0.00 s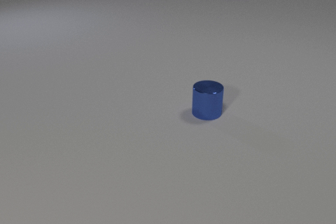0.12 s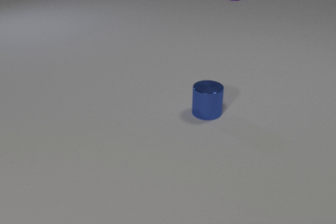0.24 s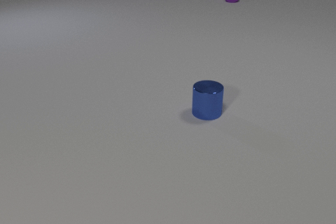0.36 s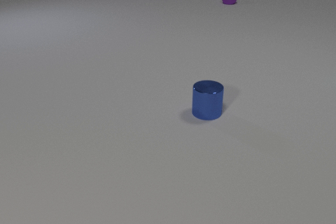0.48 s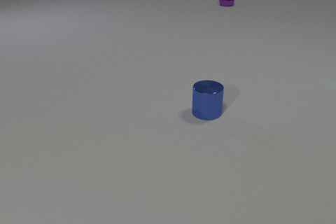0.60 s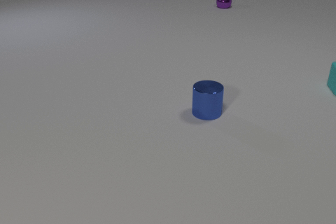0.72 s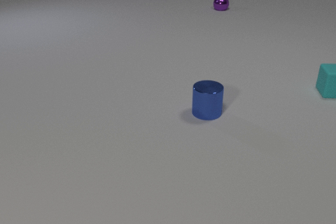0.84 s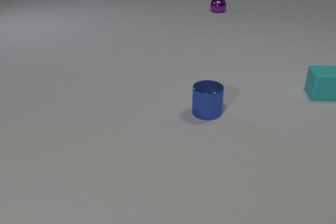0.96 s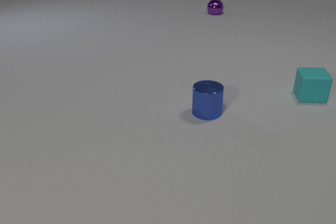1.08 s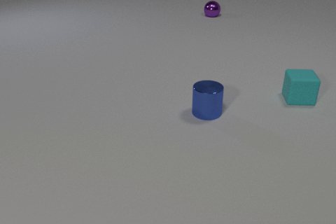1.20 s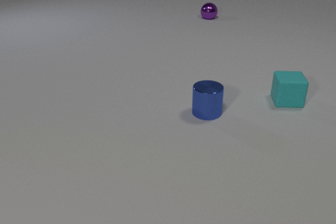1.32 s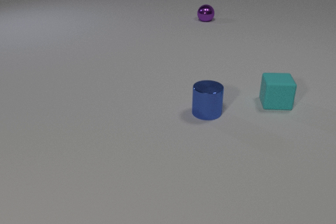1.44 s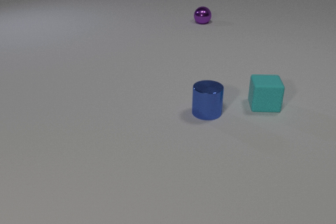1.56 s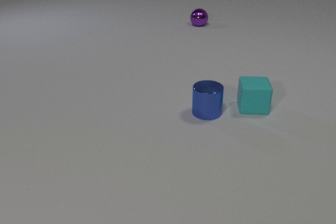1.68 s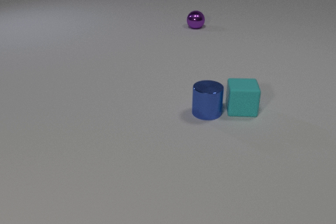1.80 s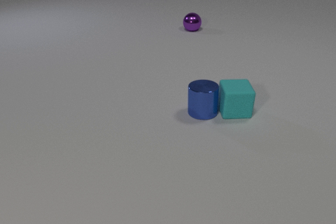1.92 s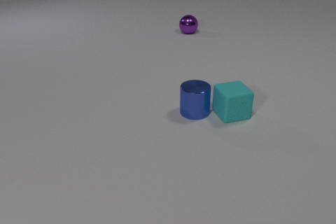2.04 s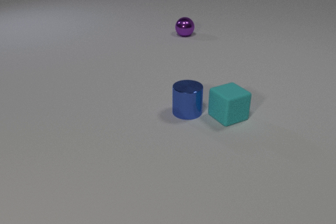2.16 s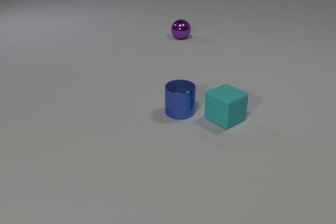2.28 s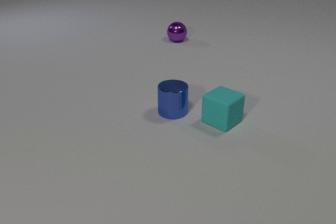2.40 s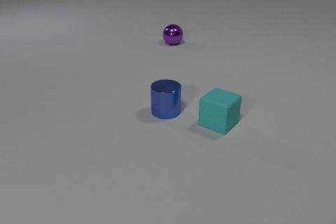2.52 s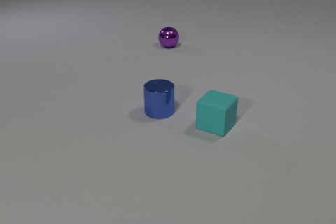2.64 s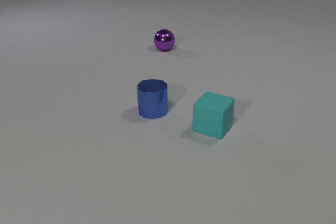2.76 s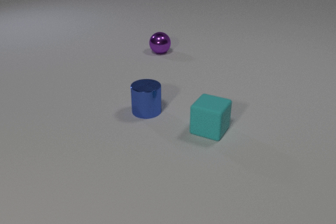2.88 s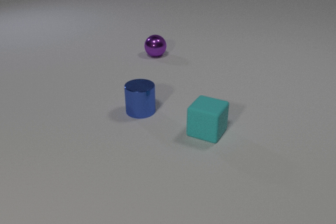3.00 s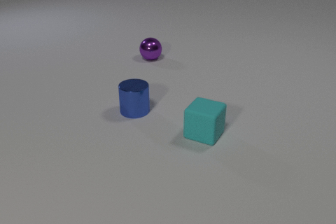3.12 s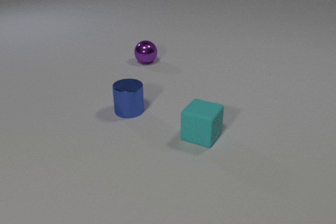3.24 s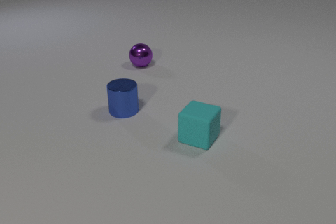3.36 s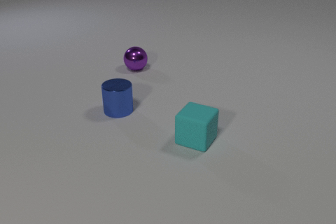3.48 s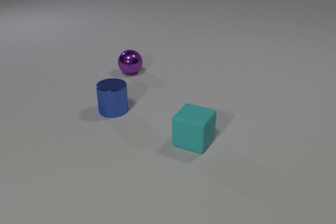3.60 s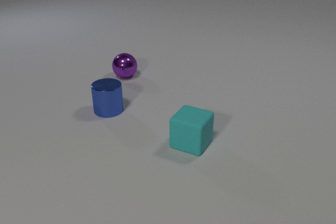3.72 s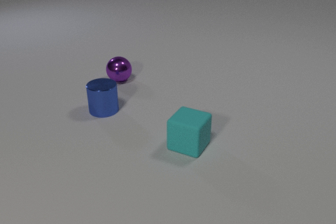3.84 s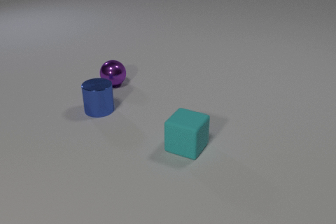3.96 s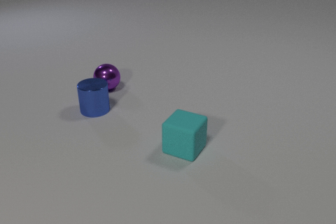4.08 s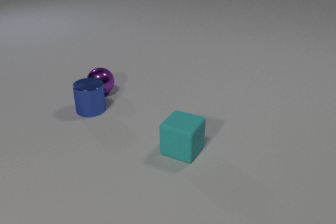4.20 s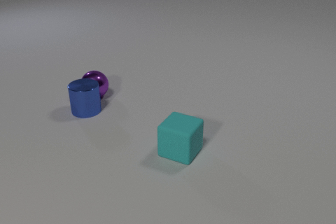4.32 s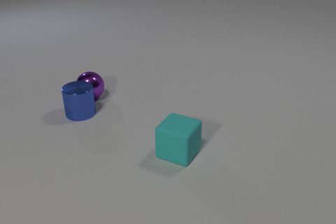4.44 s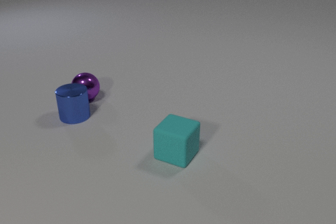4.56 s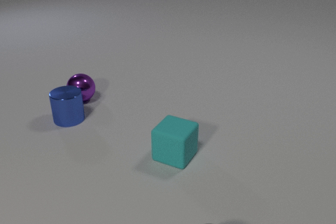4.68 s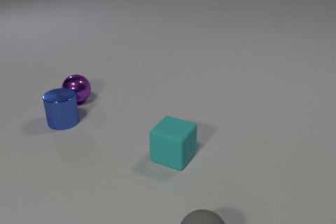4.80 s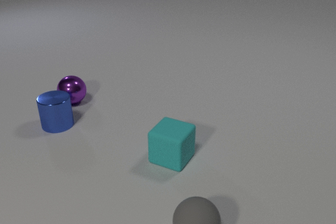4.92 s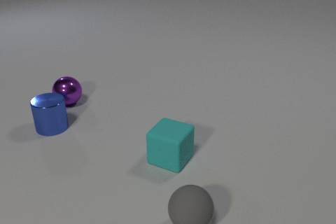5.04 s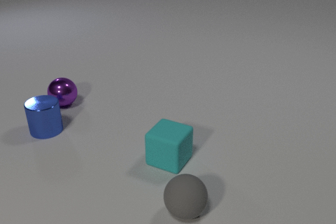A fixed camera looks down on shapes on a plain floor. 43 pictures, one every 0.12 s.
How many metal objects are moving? 2.
Are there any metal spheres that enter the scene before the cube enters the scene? no.
What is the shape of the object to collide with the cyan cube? cylinder.
0.00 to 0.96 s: The cyan rubber cube comes in at the right edge, slides to the left and toward the camera. The purple metal sphere rolls toward the camera.
0.96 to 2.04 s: The cyan rubber cube slides to the left and toward the camera, spins counterclockwise seen from above by about 30 degrees, its near face sliding to the right. The blue metal cylinder slides to the left. The purple metal sphere rolls toward the camera and to the left. The cyan rubber cube and the blue metal cylinder collide.
2.04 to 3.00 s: The cyan rubber cube slides toward the camera and to the left, spins so that its near face slides to the right, counterclockwise seen from above. The blue metal cylinder slides to the left. The purple metal sphere rolls toward the camera and to the left.
3.00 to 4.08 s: The cyan rubber cube slides toward the camera and to the left. The blue metal cylinder slides to the left. The purple metal sphere rolls toward the camera and to the left.
4.08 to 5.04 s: The cyan rubber cube slides toward the camera and to the left. The blue metal cylinder slides to the left and toward the camera. The gray rubber sphere comes in at the bottom edge, rolls away from the camera. The purple metal sphere rolls to the left and toward the camera. The blue metal cylinder and the purple metal sphere collide.
